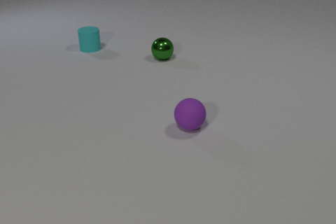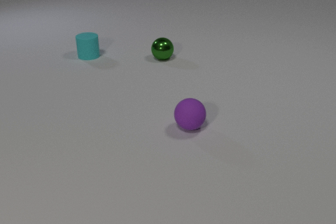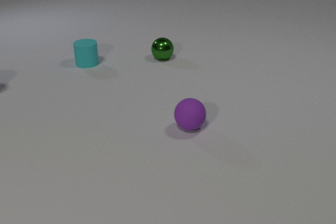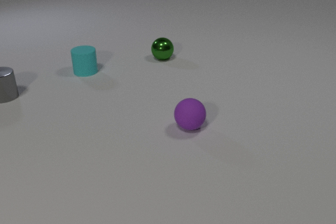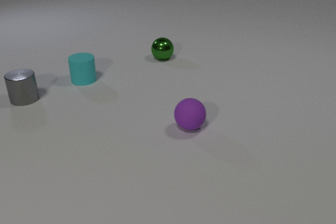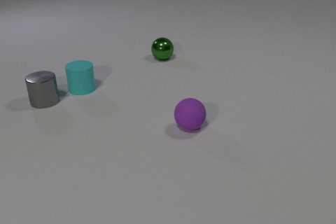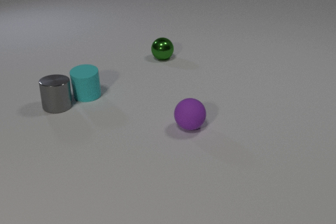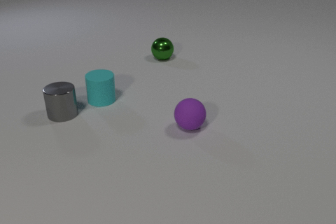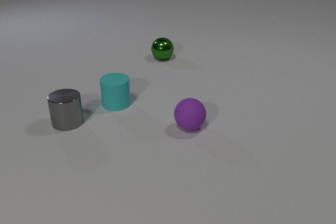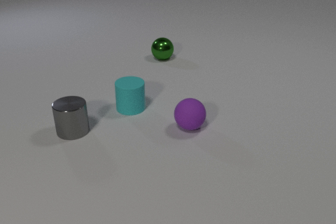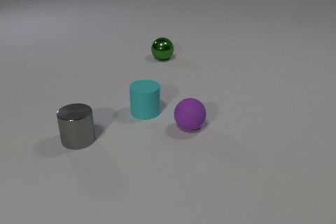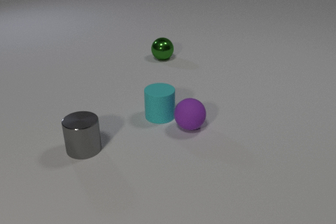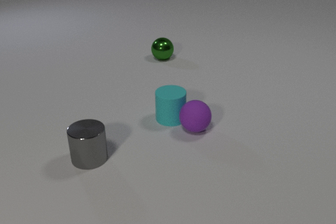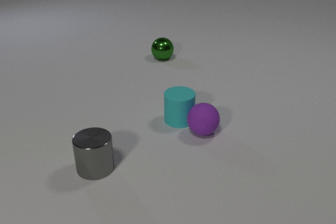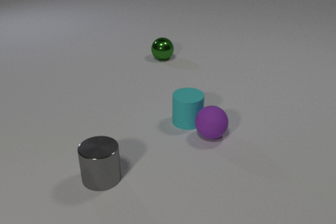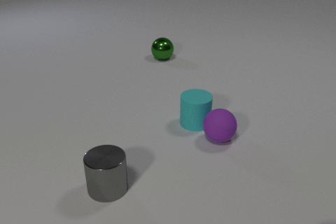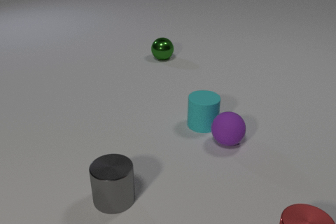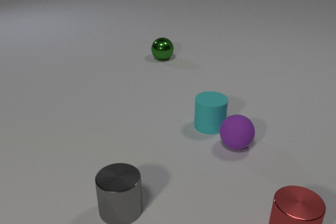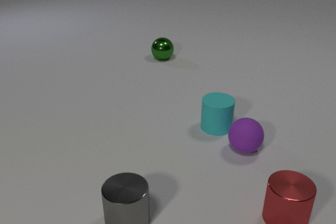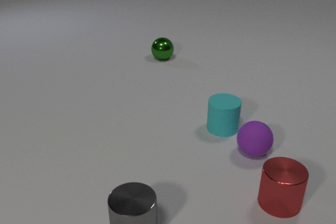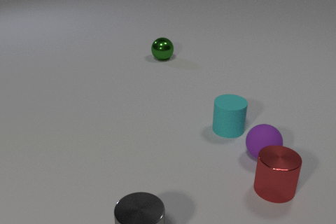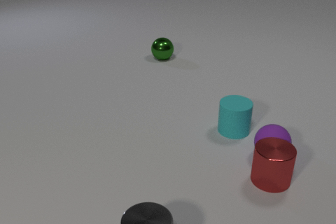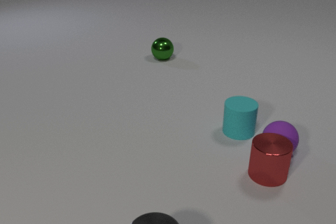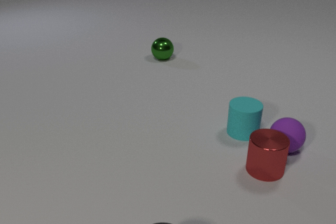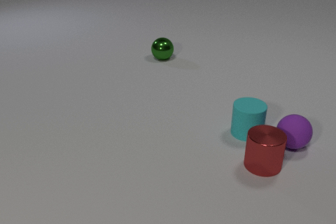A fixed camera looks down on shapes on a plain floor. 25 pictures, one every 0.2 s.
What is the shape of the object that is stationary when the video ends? sphere.
What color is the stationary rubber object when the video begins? purple.
How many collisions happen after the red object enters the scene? 1.
0.0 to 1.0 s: The cyan rubber cylinder slides toward the camera. The gray metal cylinder comes in at the left edge, slides to the right and toward the camera.
1.0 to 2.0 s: The cyan rubber cylinder slides to the right and toward the camera. The gray metal cylinder slides toward the camera. The cyan rubber cylinder and the gray metal cylinder collide.
2.0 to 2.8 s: The cyan rubber cylinder slides to the right and toward the camera. The gray metal cylinder slides toward the camera. The purple rubber sphere rolls to the right and toward the camera. The cyan rubber cylinder and the purple rubber sphere collide.
2.8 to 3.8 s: The cyan rubber cylinder slides to the right. The gray metal cylinder slides toward the camera. The purple rubber sphere rolls to the right and toward the camera. The red metal cylinder comes in at the bottom edge, slides away from the camera.
3.8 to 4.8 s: The cyan rubber cylinder slides to the right. The gray metal cylinder slides toward the camera and to the right, leaves at the bottom edge. The purple rubber sphere rolls to the right and away from the camera. The red metal cylinder slides away from the camera. The purple rubber sphere and the red metal cylinder collide.
